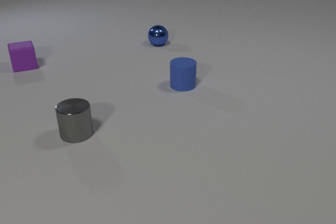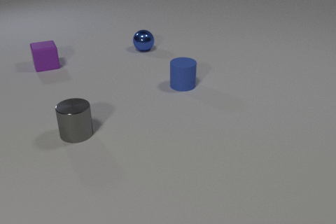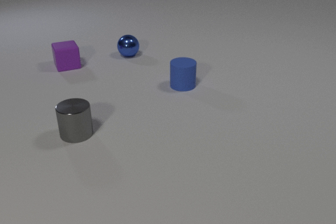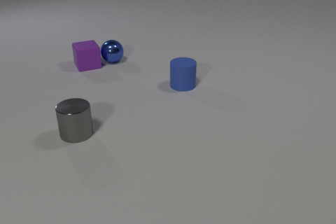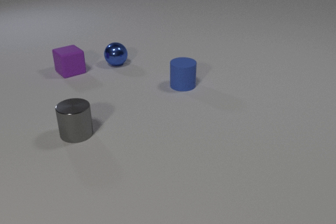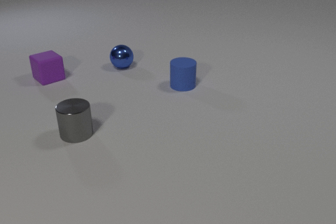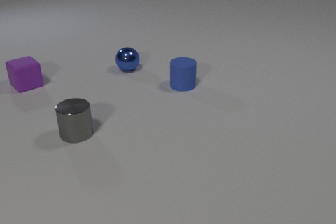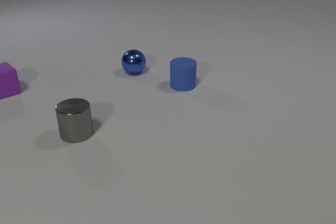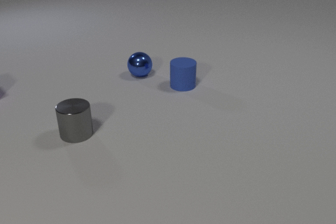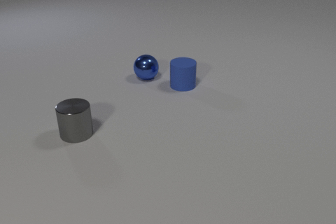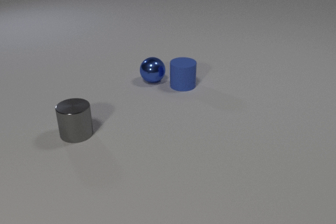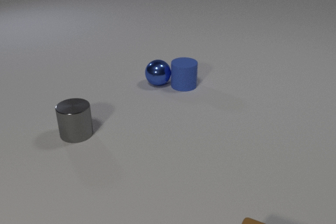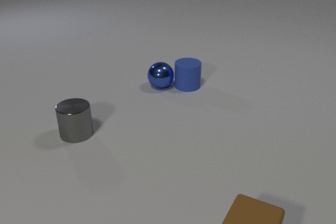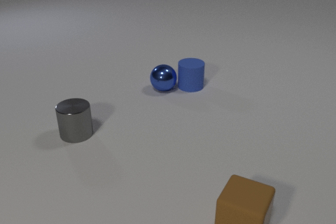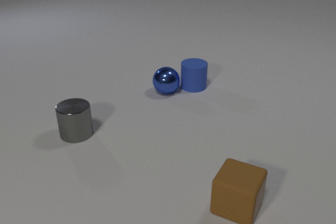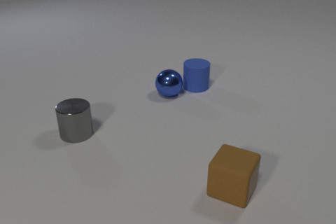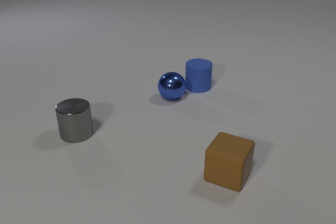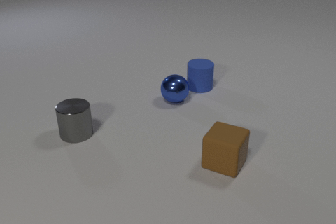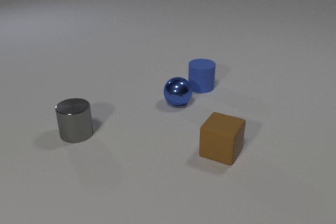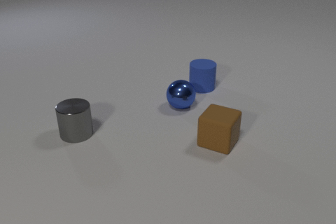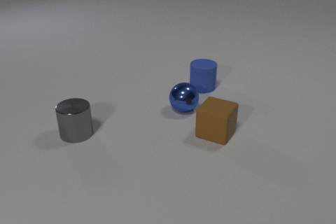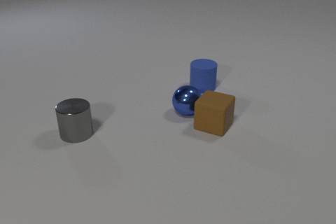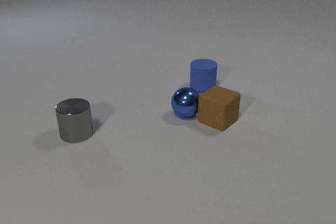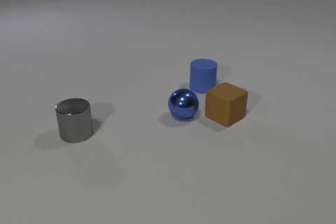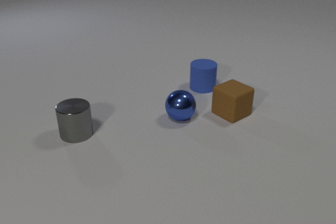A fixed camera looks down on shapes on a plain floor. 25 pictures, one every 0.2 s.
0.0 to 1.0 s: The purple rubber cube slides toward the camera and to the right. The blue metal sphere rolls toward the camera and to the left. The purple rubber cube and the blue metal sphere collide.
1.0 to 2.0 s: The purple rubber cube slides to the left, leaves at the left edge. The blue metal sphere rolls toward the camera and to the right.
2.0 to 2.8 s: The blue metal sphere rolls toward the camera and to the right. The blue rubber cylinder slides to the right. The brown rubber cube comes in at the bottom edge, slides away from the camera. The blue metal sphere and the blue rubber cylinder collide.
2.8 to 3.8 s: The blue metal sphere rolls toward the camera and to the right. The blue rubber cylinder slides to the right. The brown rubber cube slides away from the camera.
3.8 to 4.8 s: The blue metal sphere rolls toward the camera. The brown rubber cube slides away from the camera, spins so that its near face slides to the left, clockwise seen from above. The blue metal sphere and the brown rubber cube collide.
What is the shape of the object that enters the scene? cube.
How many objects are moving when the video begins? 2.
Are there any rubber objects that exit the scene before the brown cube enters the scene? yes.
